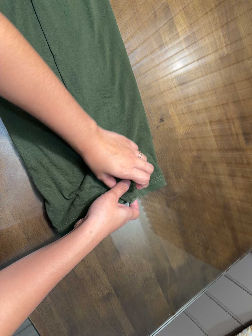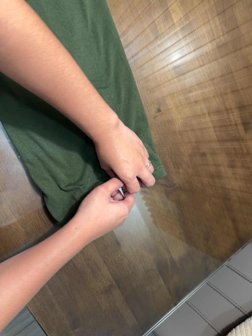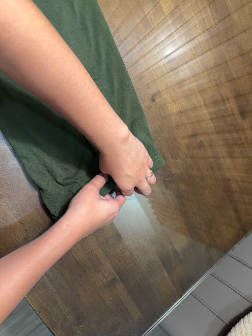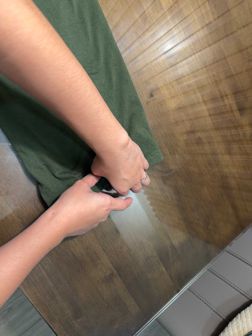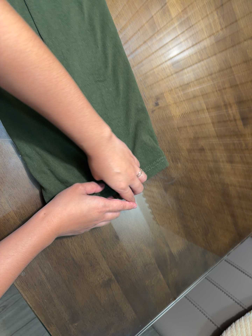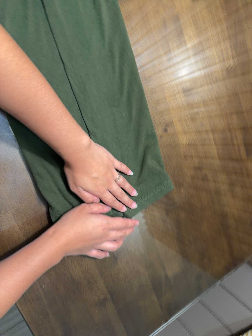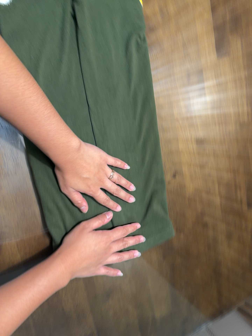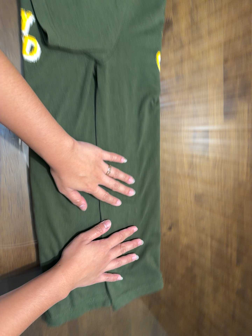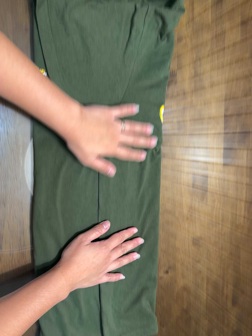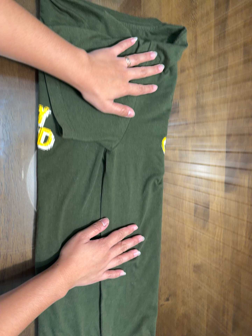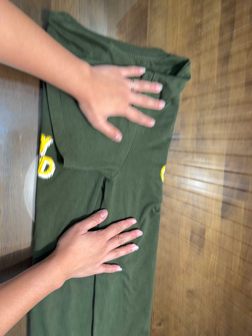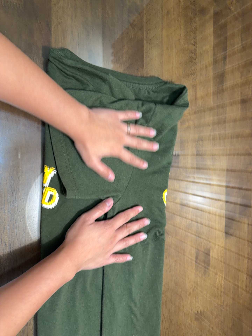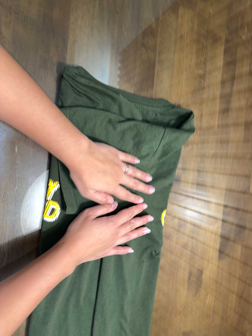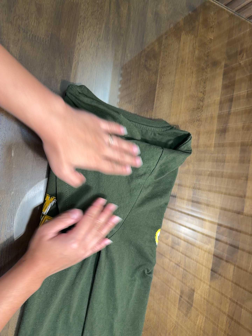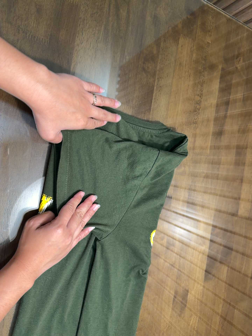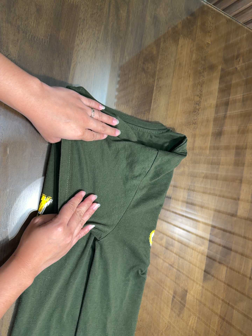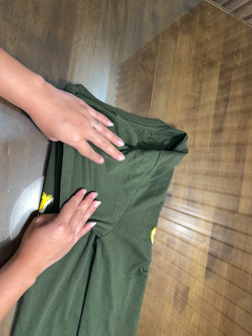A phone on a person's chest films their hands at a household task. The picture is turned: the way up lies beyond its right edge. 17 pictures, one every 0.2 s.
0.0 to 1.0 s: The camera shifts only a little, or ends up much as it began.
1.0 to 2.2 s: The camera travels toward the top of its view, about 32 cm, so close, fixed things drift downward. Its aim tips toward the top of its view by about 10 degrees, and the scene shifts downward. It rolls about its line of sight by about 20 degrees, and the scene rotates clockwise.
2.2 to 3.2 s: The camera rolls about its line of sight by about 10 degrees, and the scene rotates clockwise.
The film runs backward here.
